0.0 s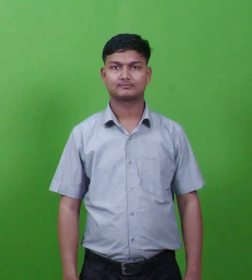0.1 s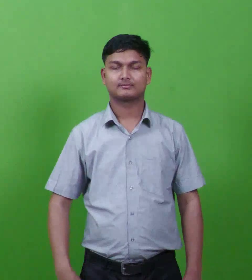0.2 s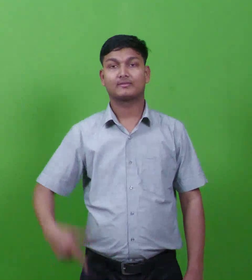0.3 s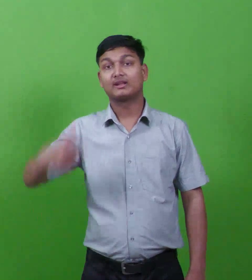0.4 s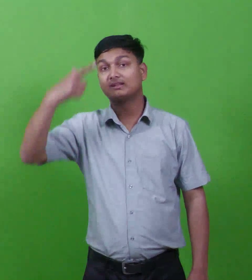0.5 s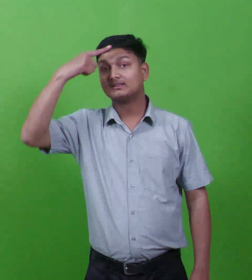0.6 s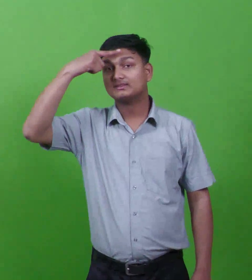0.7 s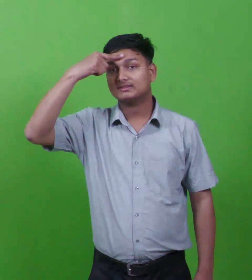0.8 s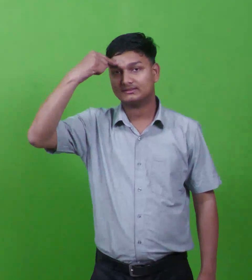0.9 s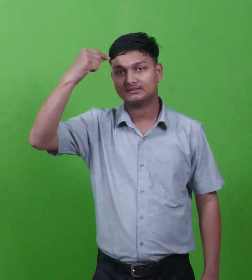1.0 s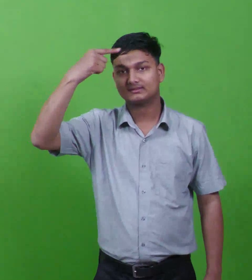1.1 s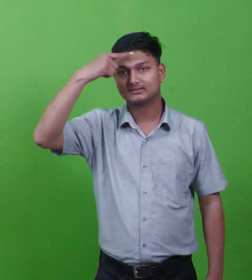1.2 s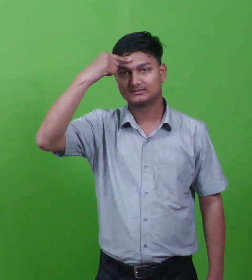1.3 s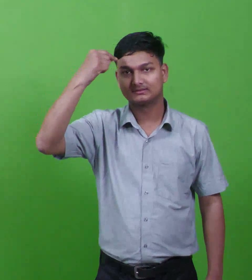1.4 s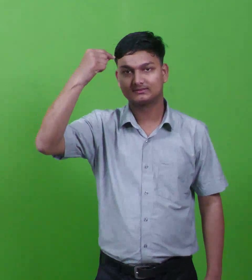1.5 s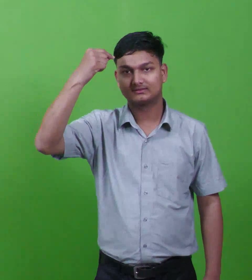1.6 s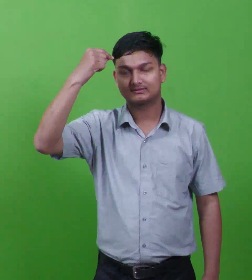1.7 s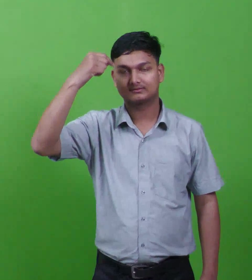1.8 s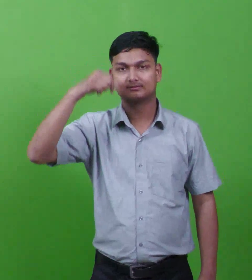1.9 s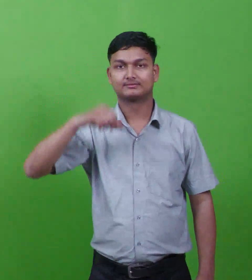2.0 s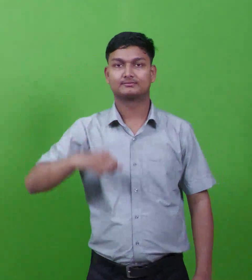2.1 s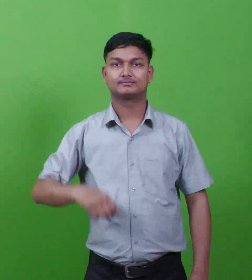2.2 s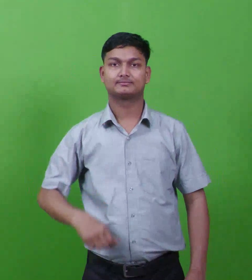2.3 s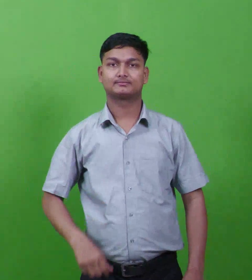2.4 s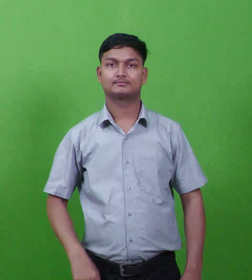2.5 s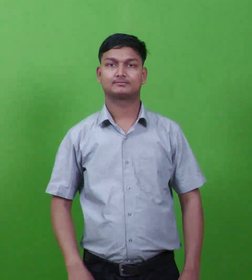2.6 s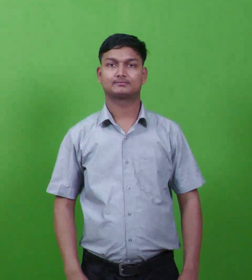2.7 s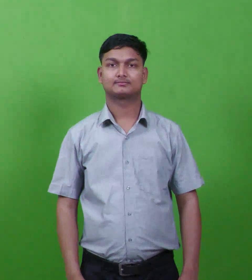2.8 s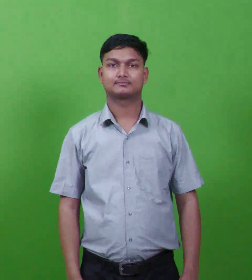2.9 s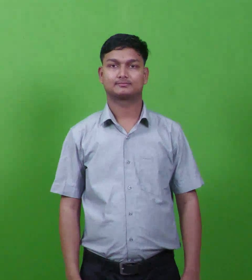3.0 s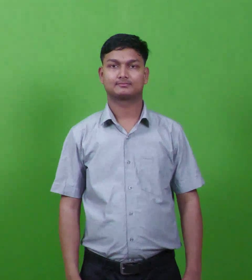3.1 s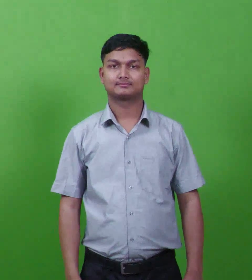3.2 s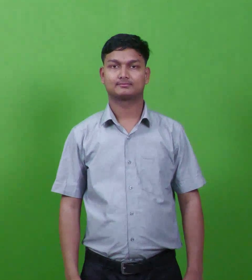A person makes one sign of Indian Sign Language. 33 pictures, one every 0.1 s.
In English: japheth
